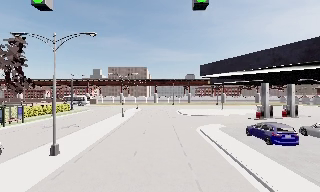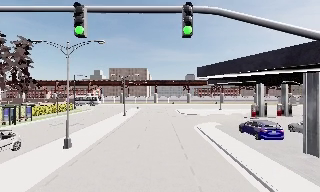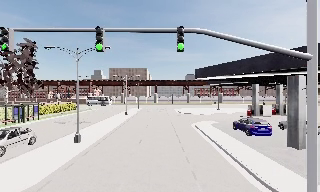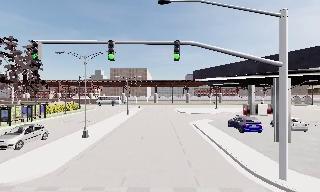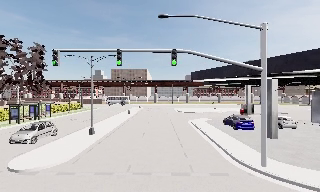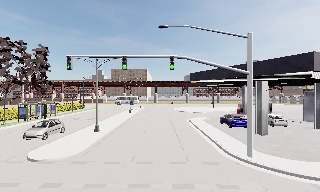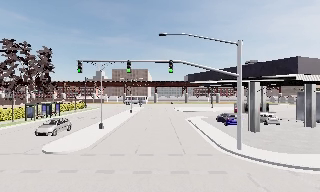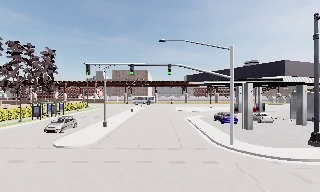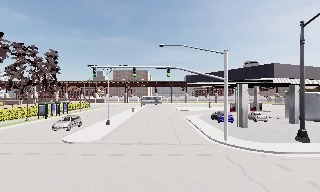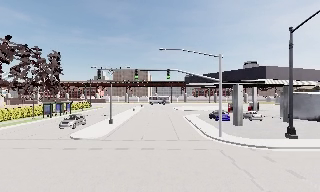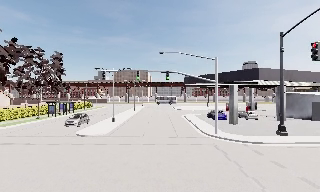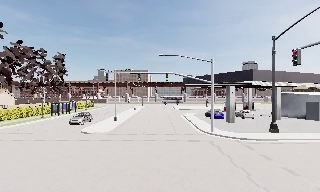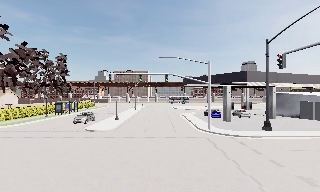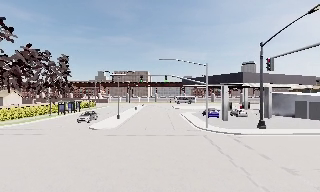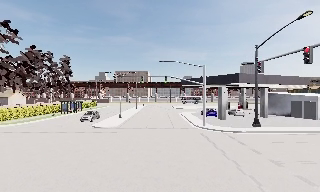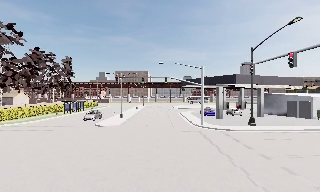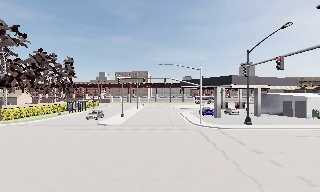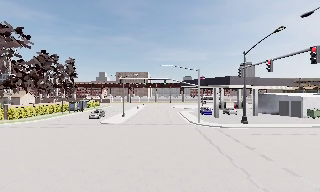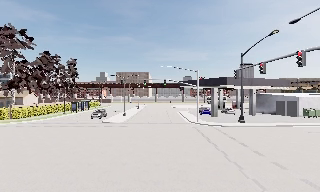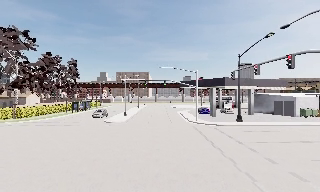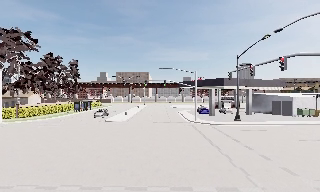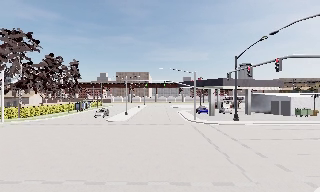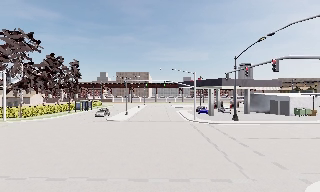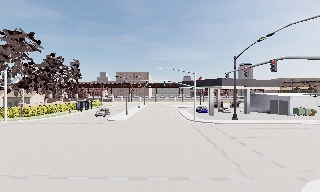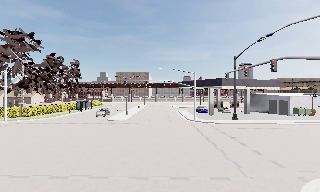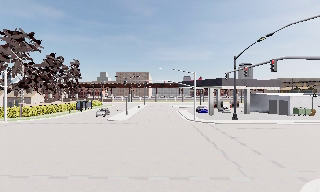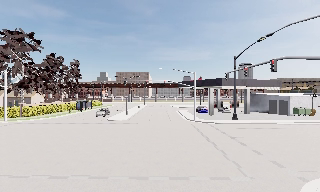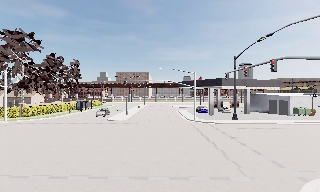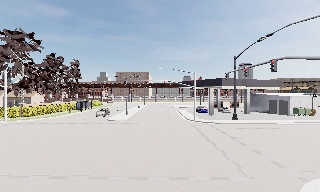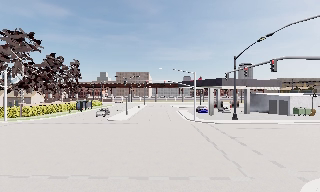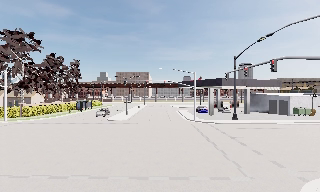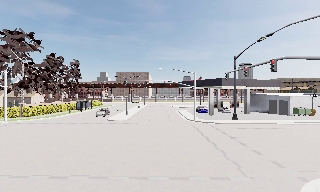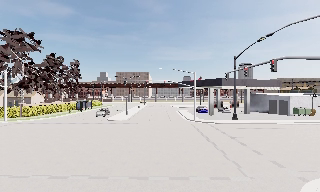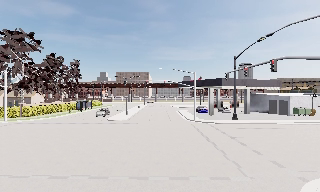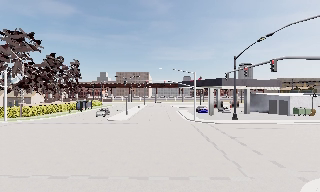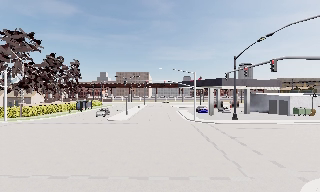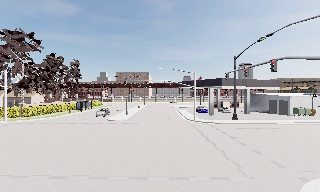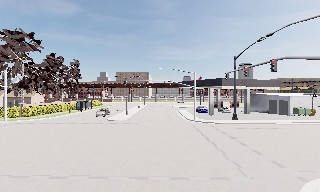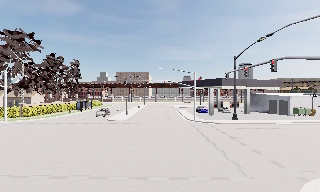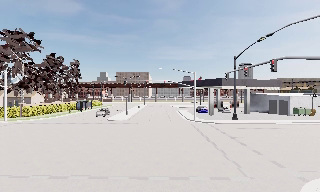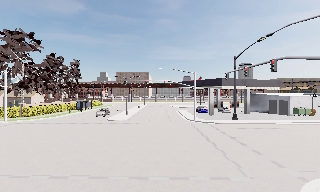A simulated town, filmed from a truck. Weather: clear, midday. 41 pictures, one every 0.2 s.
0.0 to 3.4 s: The camera travels backward, about 20 m, so what stands in front gets smaller.
3.4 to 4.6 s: The camera travels backward, about 3 m, so what stands in front gets smaller. It loses speed.
4.6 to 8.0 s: The camera keeps its place and its aim.
The film runs backward here.
